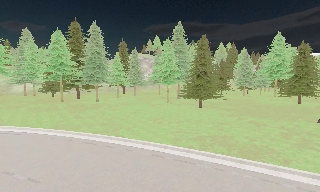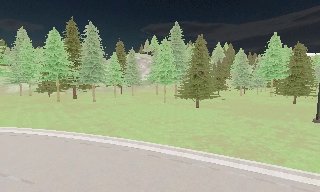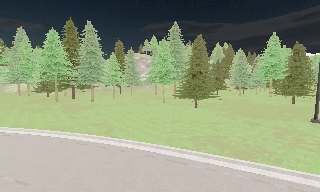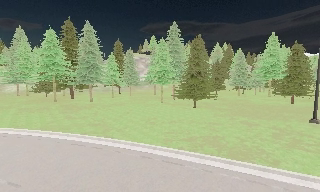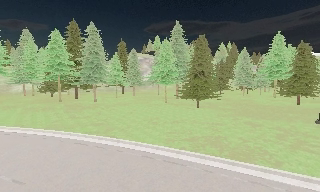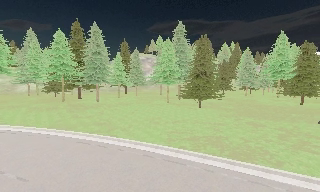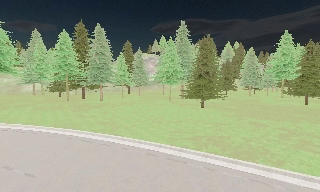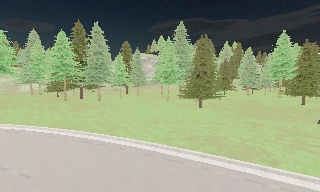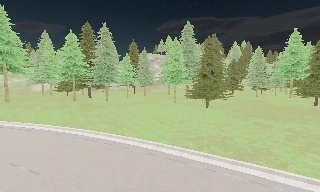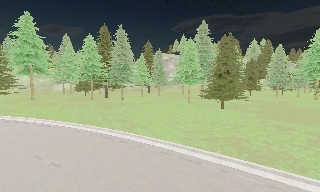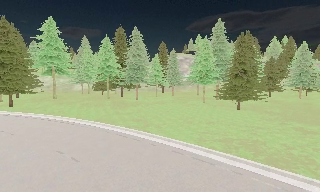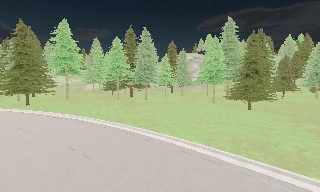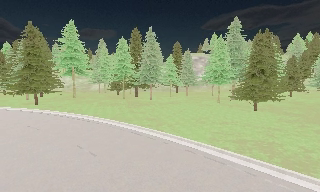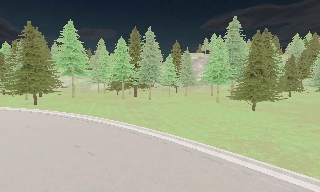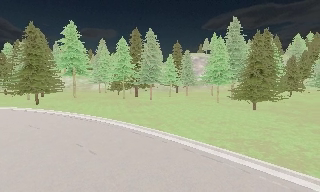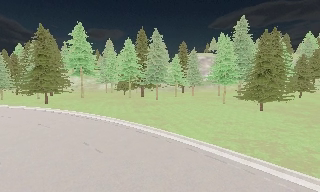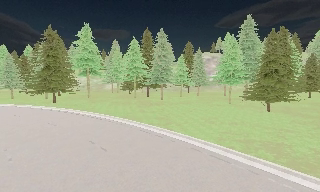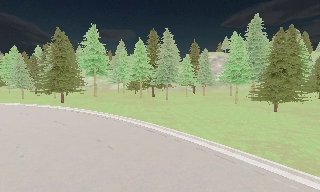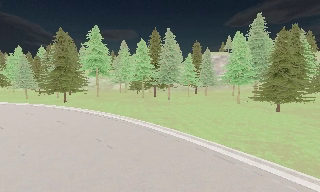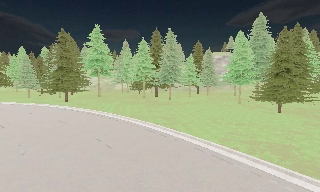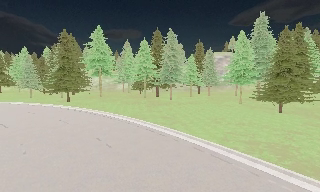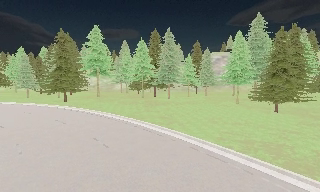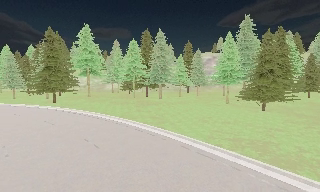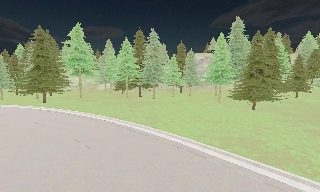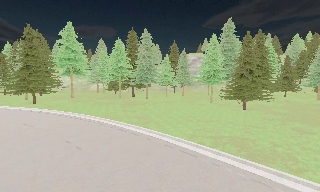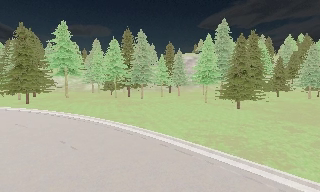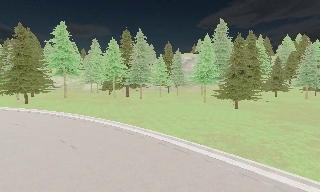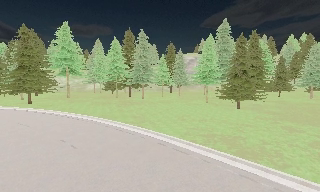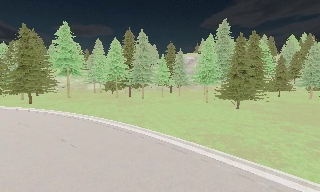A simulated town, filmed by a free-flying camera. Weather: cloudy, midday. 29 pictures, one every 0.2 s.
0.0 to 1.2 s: The camera travels to its right, about 0.5 m.
1.2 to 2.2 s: The scene slides to the right, as the camera pans about 15 degrees to its left.
2.2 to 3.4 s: The camera travels backward, about 0.5 m, so what stands in front gets smaller.
3.4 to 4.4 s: The camera travels to its right, about 0.5 m, so close, fixed things drift to the left.
4.4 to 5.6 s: The camera shifts only a little, or ends up much as it began.
The film runs backward here.
